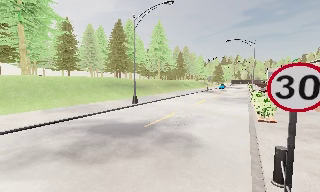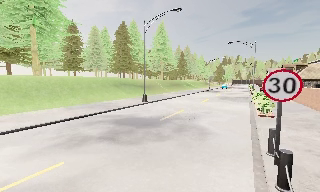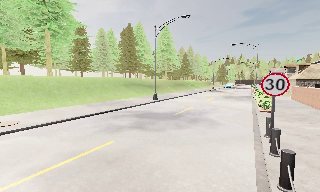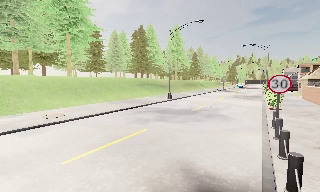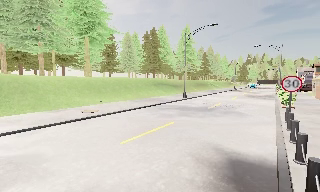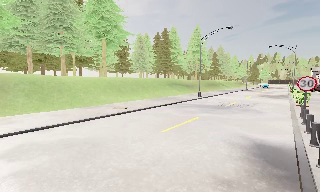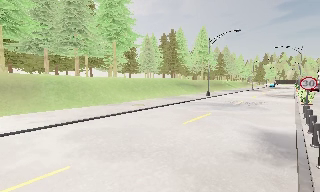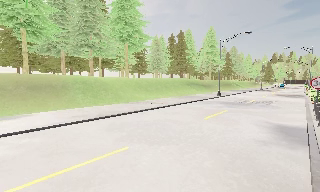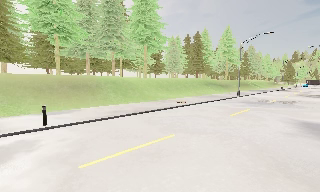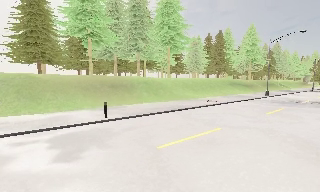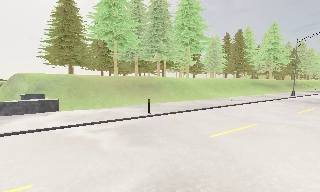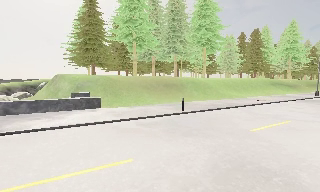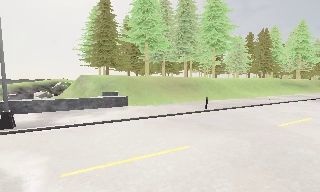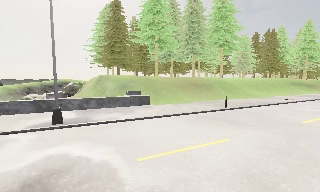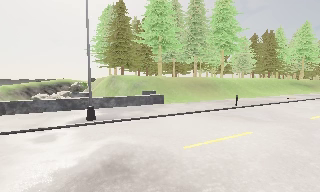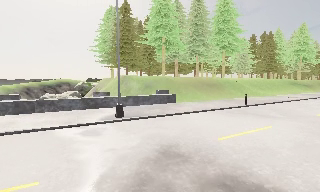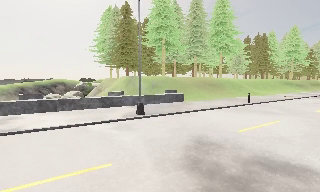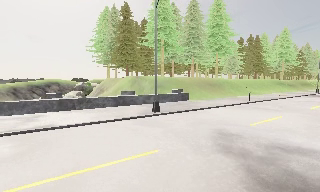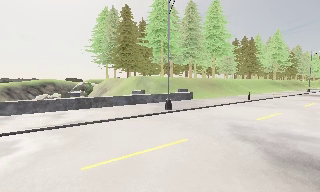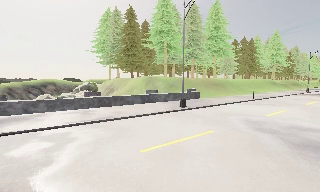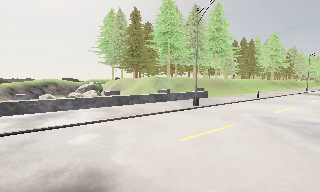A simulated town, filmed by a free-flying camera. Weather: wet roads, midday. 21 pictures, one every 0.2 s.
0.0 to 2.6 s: The scene slides to the right, as the camera pans about 35 degrees to its left. It travels to its left and backward, about 20 m, so close, fixed things drift to the right.
2.6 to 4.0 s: The camera travels to its left and backward, about 11 m, so close, fixed things drift to the right.
The film runs backward here.
